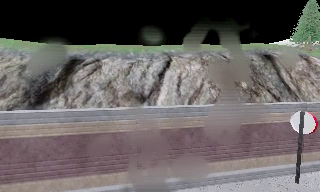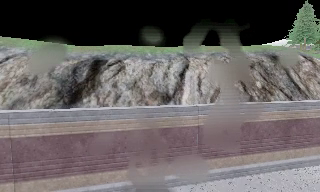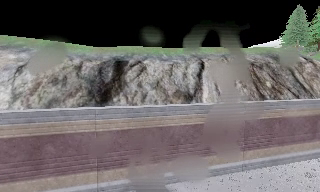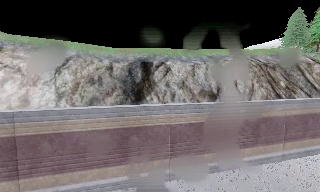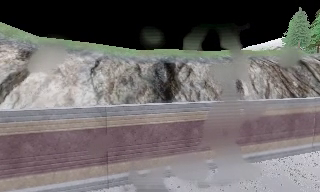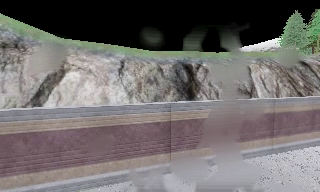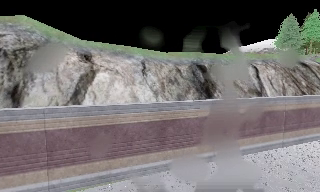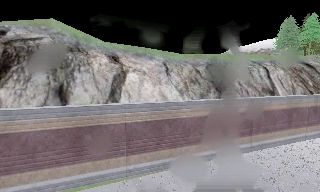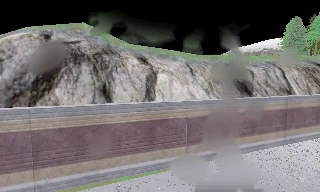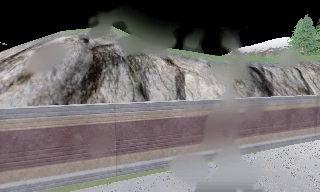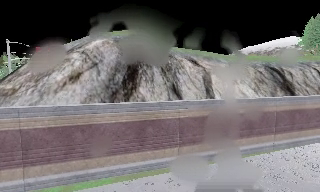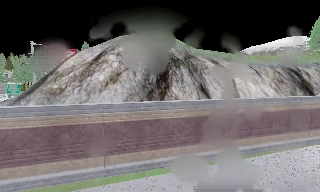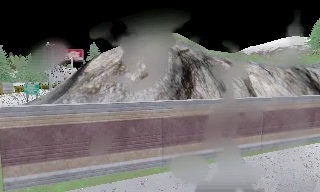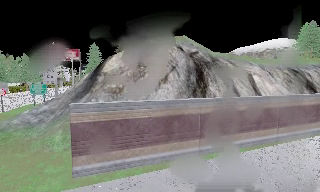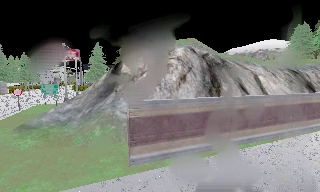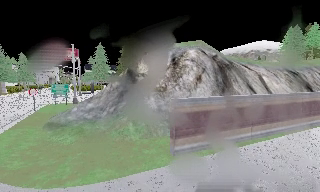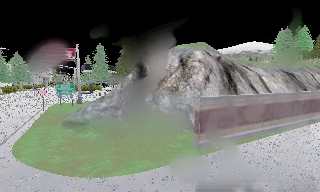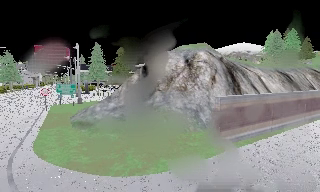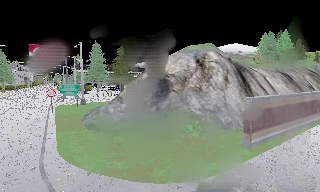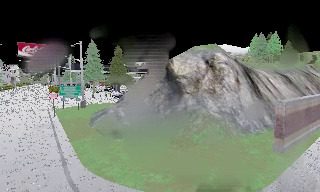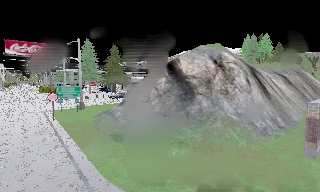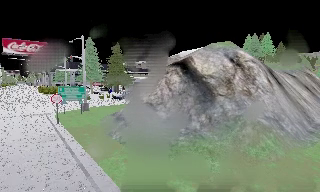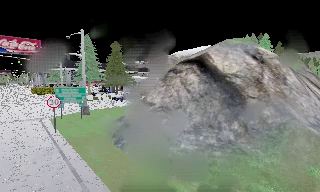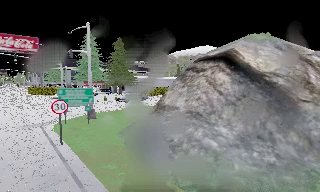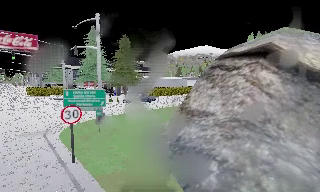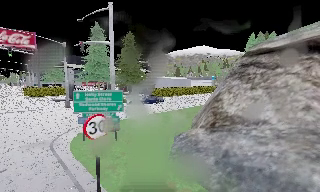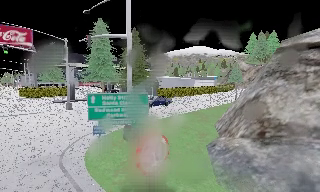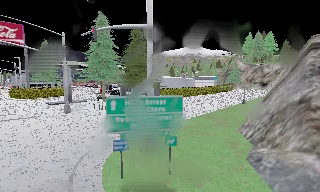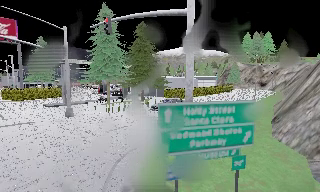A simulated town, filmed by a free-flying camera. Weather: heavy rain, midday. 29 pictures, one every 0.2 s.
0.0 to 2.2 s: The camera travels to its left, about 25 m, so close, fixed things drift to the right.
2.2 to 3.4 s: The camera pans to its right, which is clockwise from overhead, by about 15 degrees. It travels to its left, about 11 m, so close, fixed things drift to the right.
3.4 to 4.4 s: The camera pans to its right, which is clockwise from overhead, by about 10 degrees. It travels to its left and forward, about 9 m, so close, fixed things drift to the right.
4.4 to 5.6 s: The camera travels to its left and forward, about 14 m, so close, fixed things drift to the right.
The film runs forward here.
